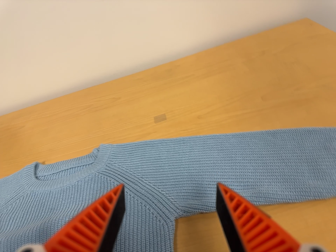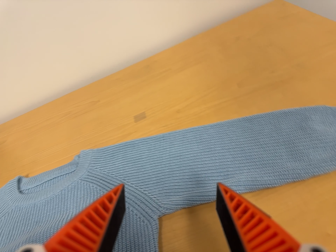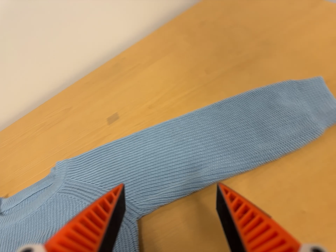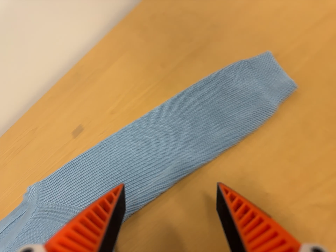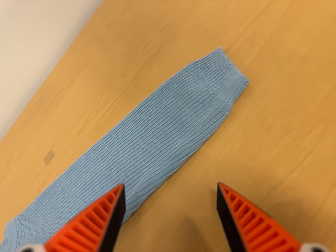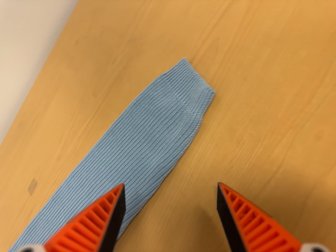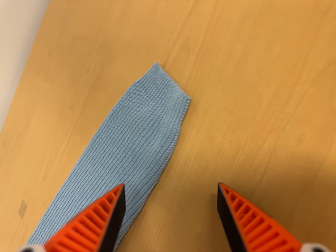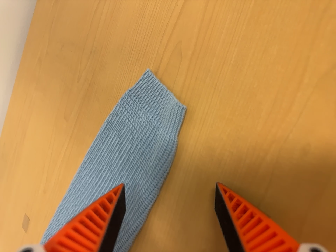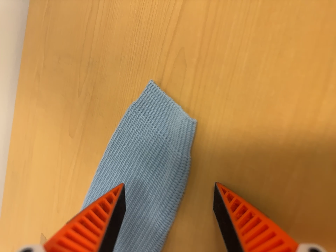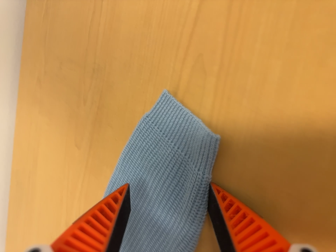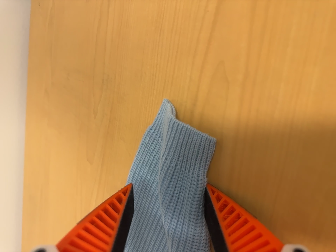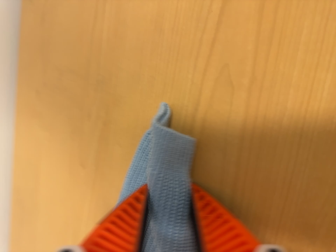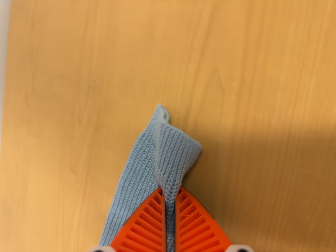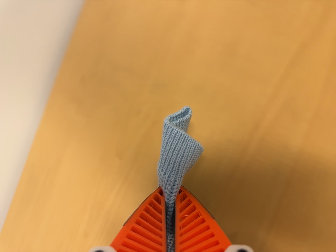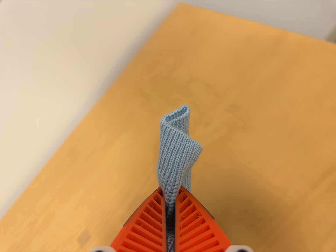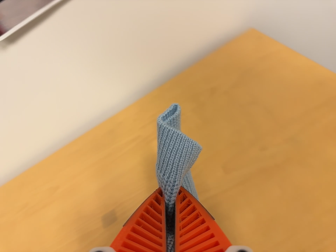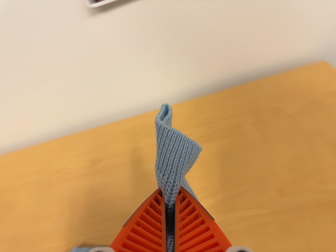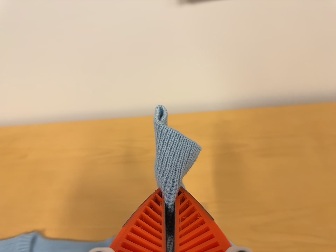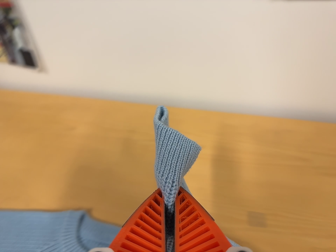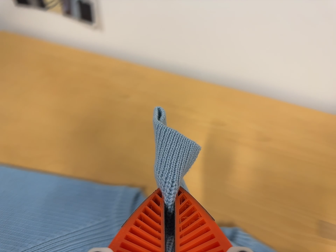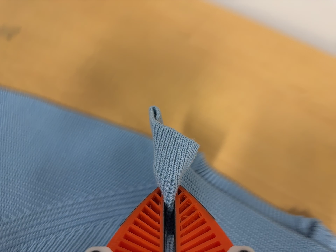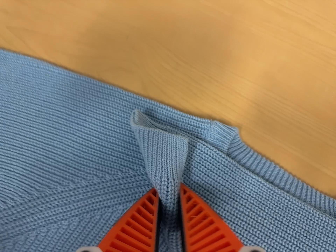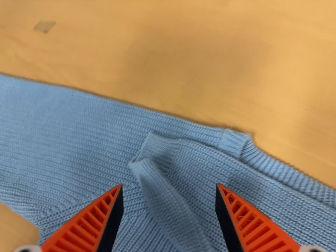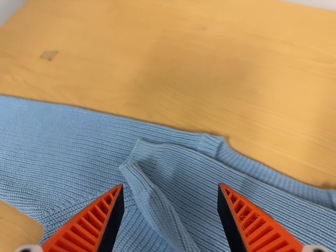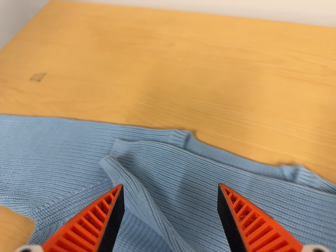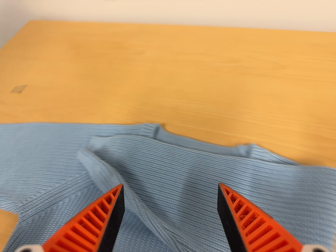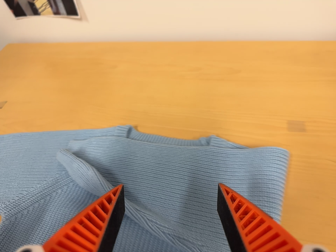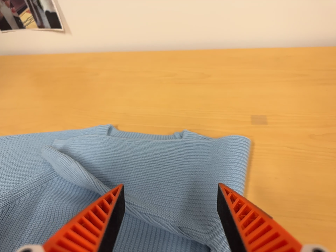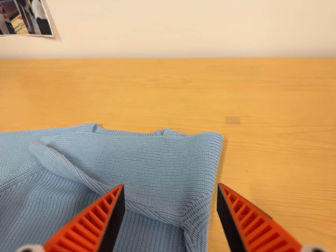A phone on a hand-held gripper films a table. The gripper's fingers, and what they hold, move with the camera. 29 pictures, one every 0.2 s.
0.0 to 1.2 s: The camera travels to its right and toward the top of its view, about 24 cm, so close, fixed things drift to the left. It rolls about its line of sight by about 50 degrees, and the scene rotates counterclockwise.
1.2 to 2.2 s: The camera travels forward and toward the top of its view, about 12 cm, so what stands in front looms larger. It rolls about its line of sight by about 10 degrees, and the scene rotates counterclockwise.
2.2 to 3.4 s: The camera travels to its left, about 50 cm, so close, fixed things drift to the right. Its aim tips toward the top of its view by about 10 degrees, and the scene shifts downward. It rolls about its line of sight by about 80 degrees, and the scene rotates clockwise.
3.4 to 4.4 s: The camera swings to its left by about 20 degrees, and the scene slides to the right. It travels to its left and forward, about 28 cm, so close, fixed things drift to the right. Its aim tips toward the bottom of its view by about 20 degrees, and the scene shifts upward. It rolls about its line of sight by about 25 degrees, and the scene rotates clockwise.
4.4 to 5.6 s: The camera pans to its right by about 10 degrees. It travels backward, toward the bottom of its view and to its right, about 34 cm, so what stands in front gets smaller. Its aim tips toward the top of its view by about 25 degrees. It rolls about its line of sight by about 15 degrees, and the scene rotates counterclockwise.
The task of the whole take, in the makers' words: right arm across.
The film runs forward here.
